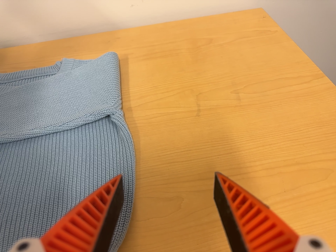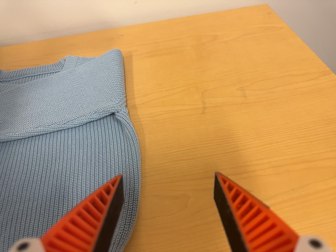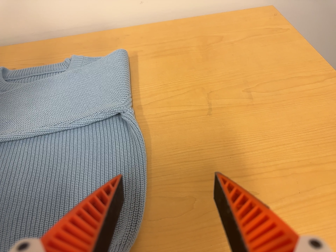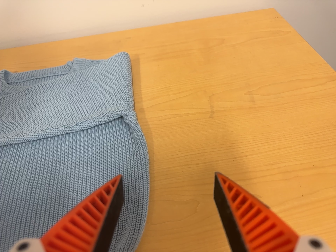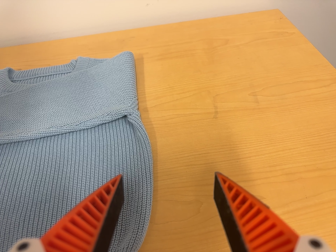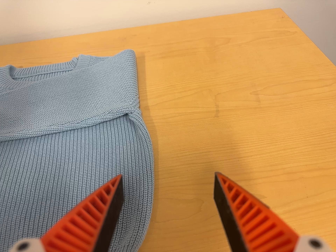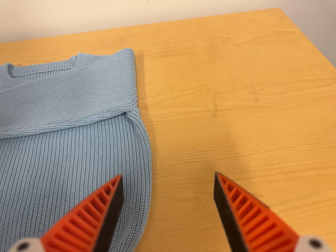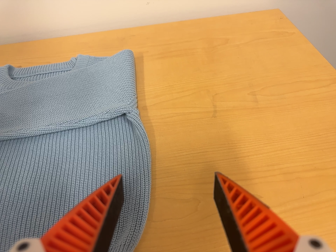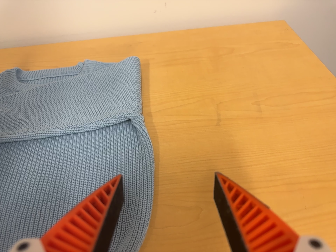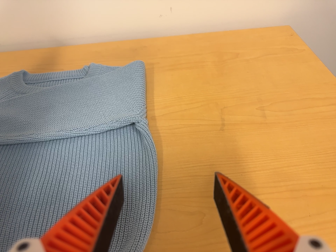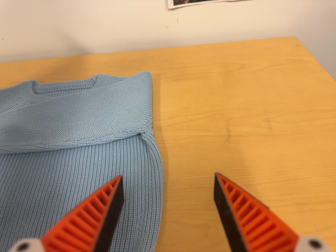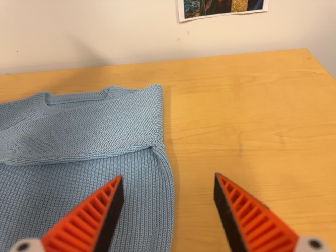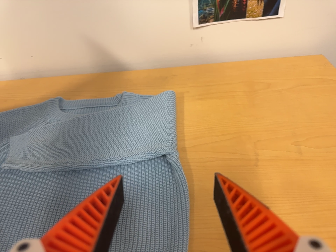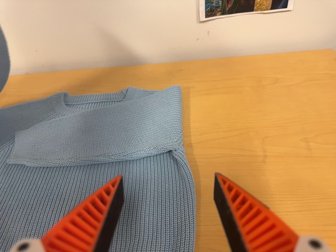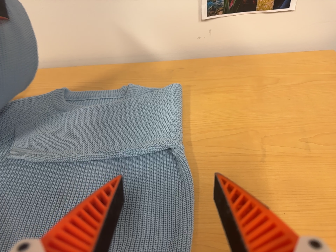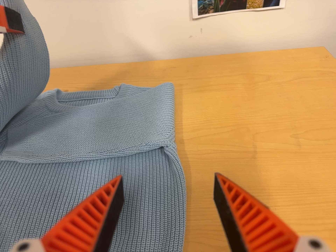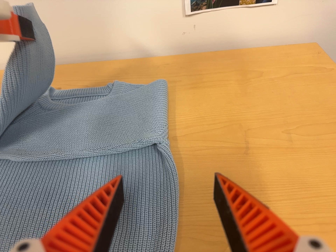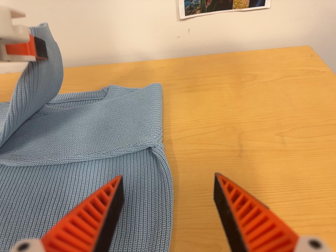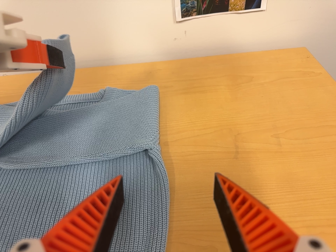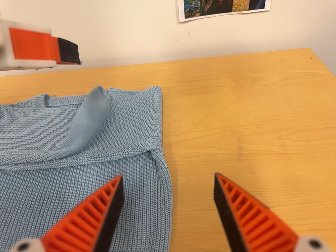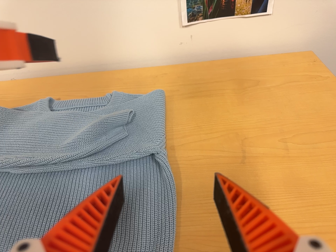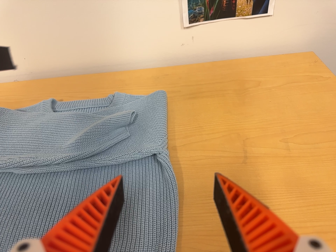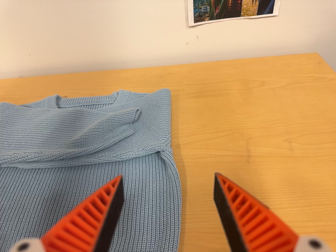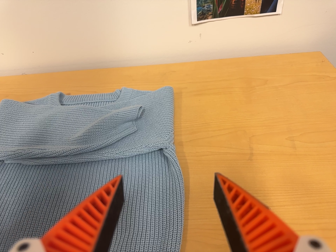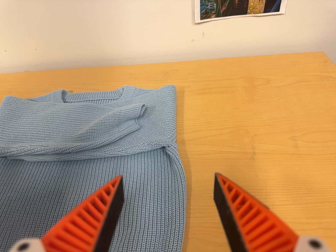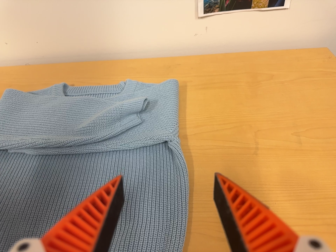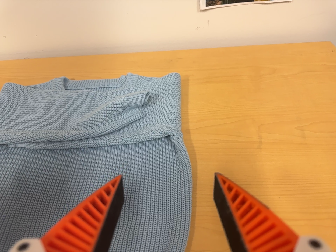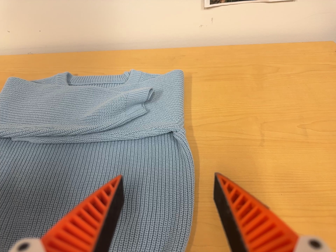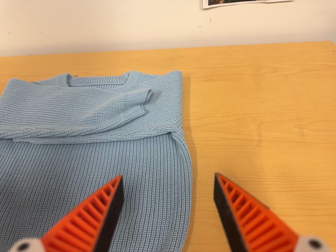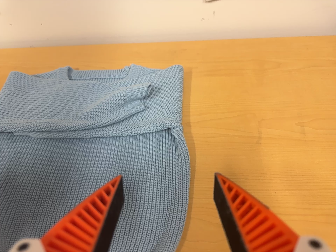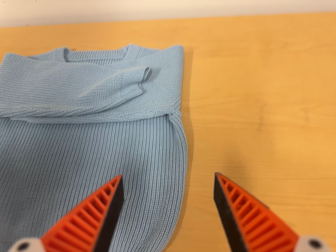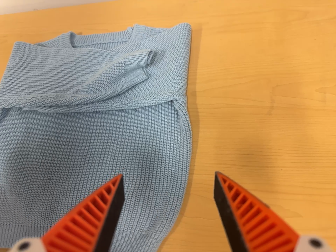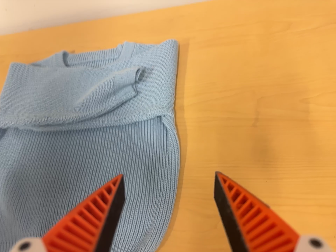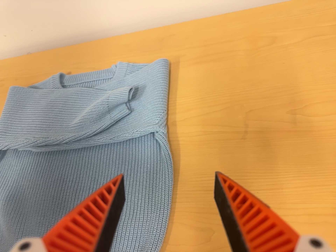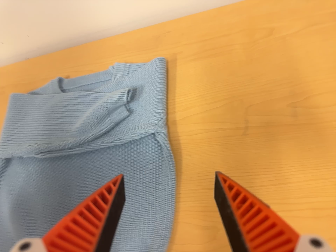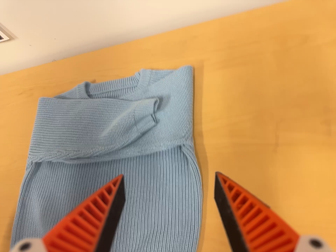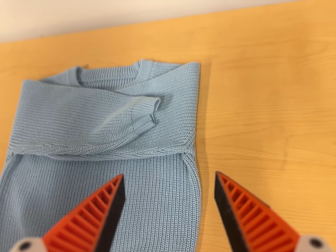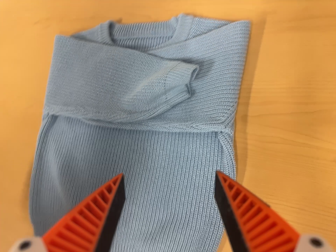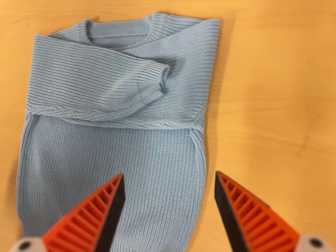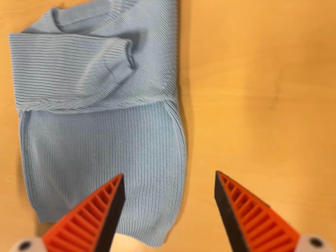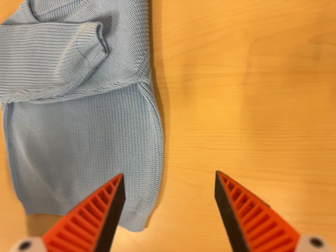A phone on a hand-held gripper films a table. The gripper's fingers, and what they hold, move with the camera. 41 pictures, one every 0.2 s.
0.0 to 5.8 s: The camera travels to its left, about 5 cm, so close, fixed things drift to the right. It rolls about its line of sight by about 10 degrees, and the scene rotates clockwise.
5.8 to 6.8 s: The camera pans to its left by about 10 degrees. It travels to its right and toward the top of its view, about 12 cm. Its aim tips toward the bottom of its view by about 10 degrees. It rolls about its line of sight by about 10 degrees, and the scene rotates counterclockwise.
6.8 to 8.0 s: The camera pans to its left by about 15 degrees. It travels toward the top of its view, to its right and forward, about 16 cm. Its aim tips toward the bottom of its view by about 30 degrees.
The film runs forward here.
